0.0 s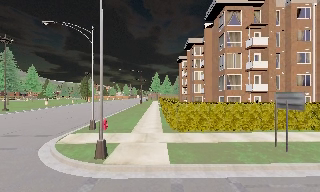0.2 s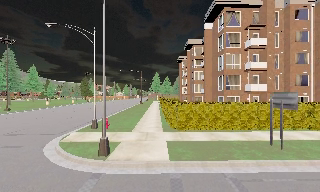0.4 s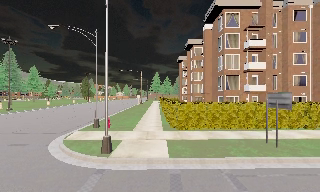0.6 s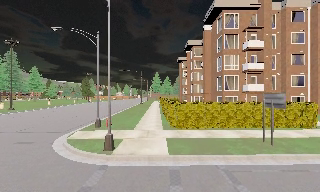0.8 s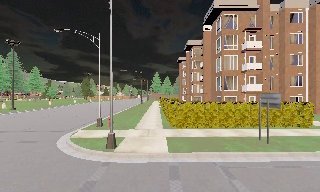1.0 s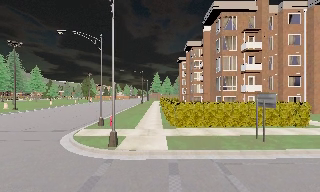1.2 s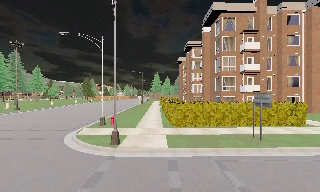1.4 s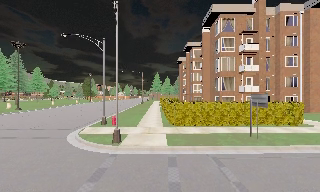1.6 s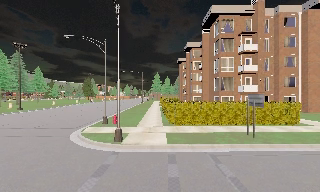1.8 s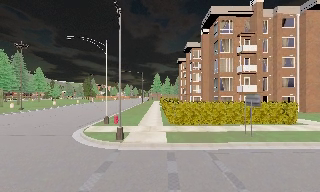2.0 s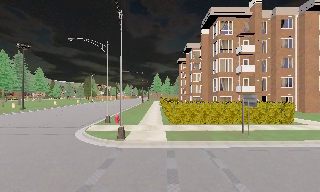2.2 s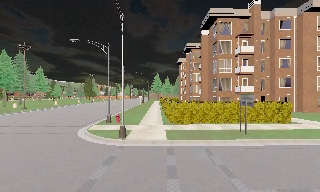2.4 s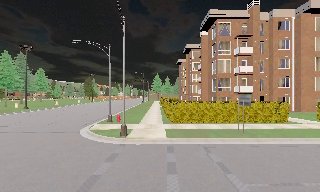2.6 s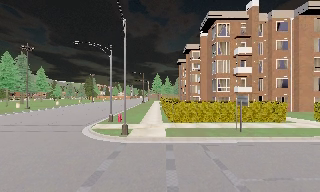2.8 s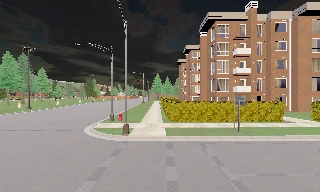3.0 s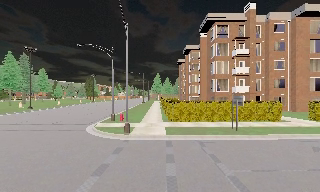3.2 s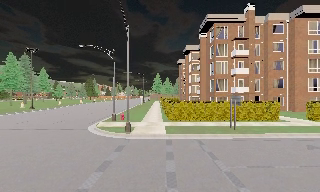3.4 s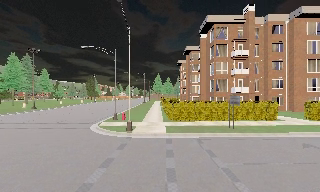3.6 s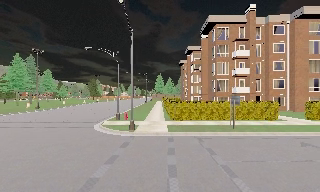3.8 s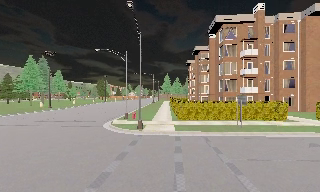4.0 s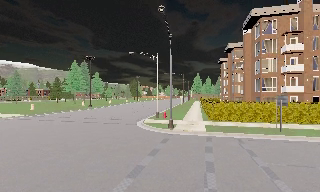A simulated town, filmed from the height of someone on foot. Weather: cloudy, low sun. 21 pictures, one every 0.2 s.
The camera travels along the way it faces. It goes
backward.
0.0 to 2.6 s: The camera travels backward, about 4 m, so what stands in front gets smaller.
2.6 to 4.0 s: The camera swings to its left by about 15 degrees, and the scene slides to the right. It travels backward, about 2 m, so what stands in front gets smaller.
The film runs backward here.
